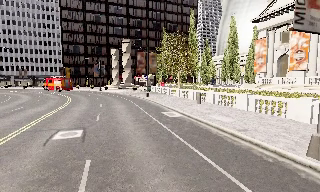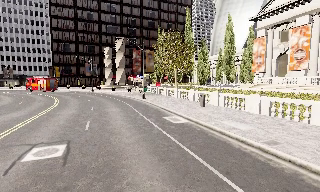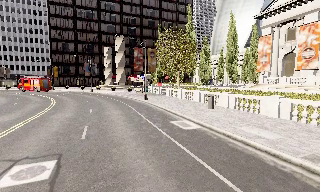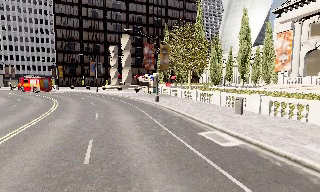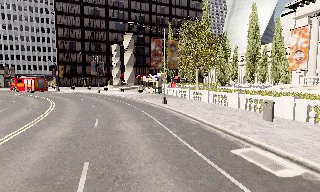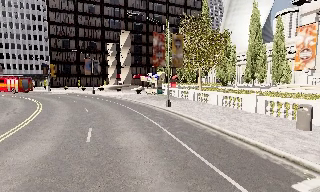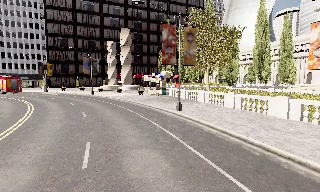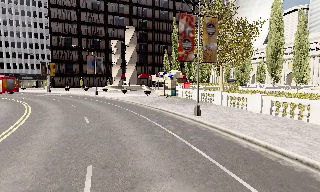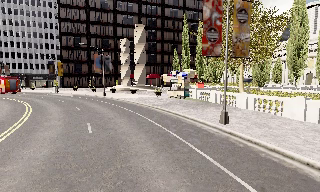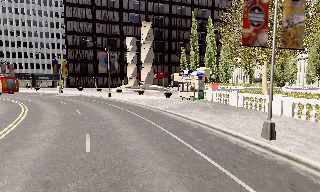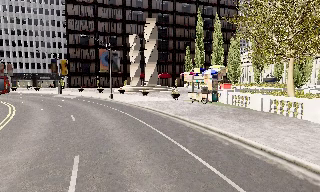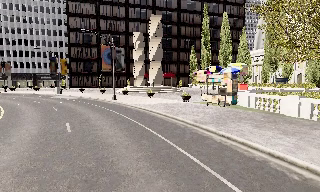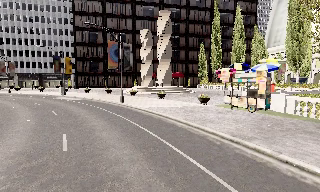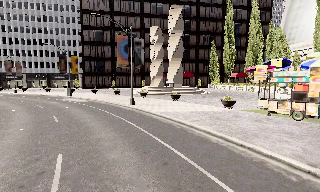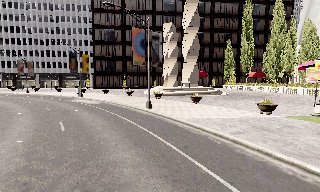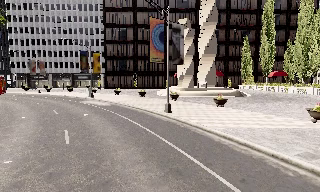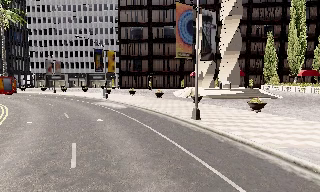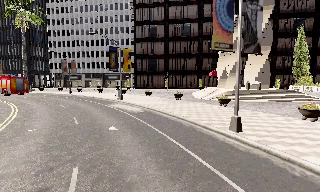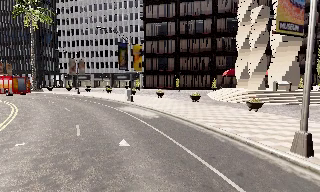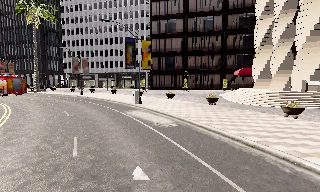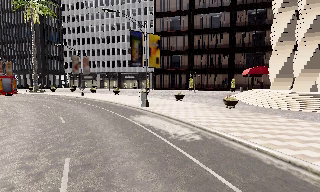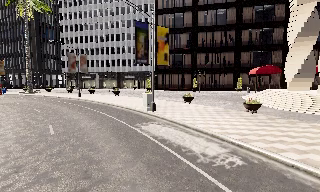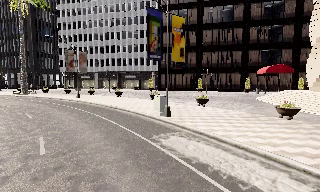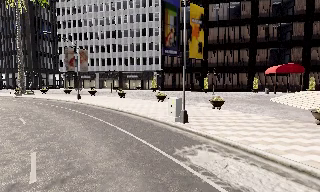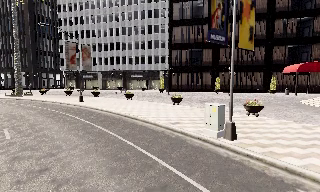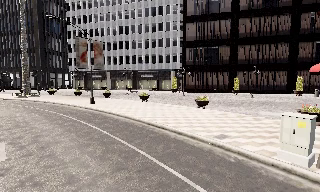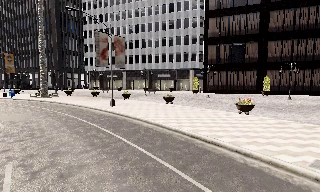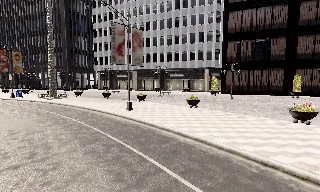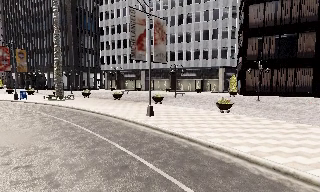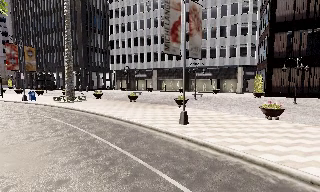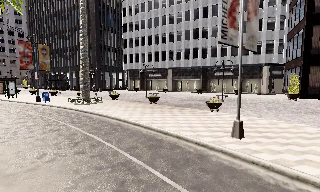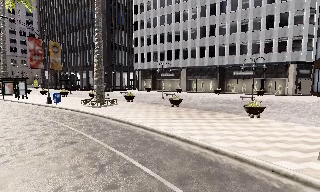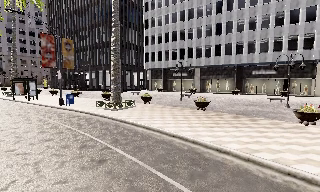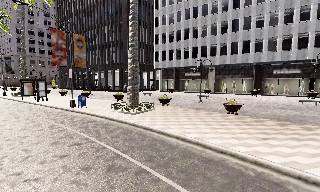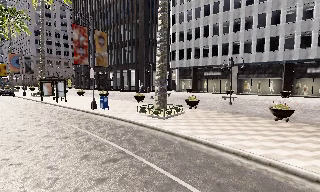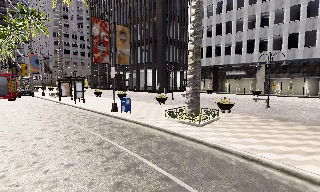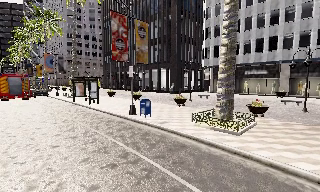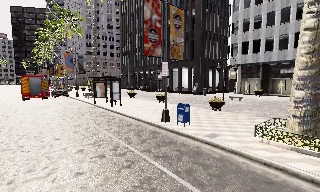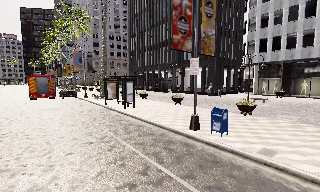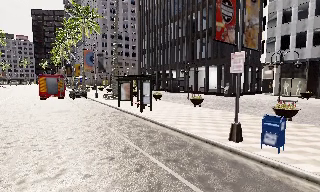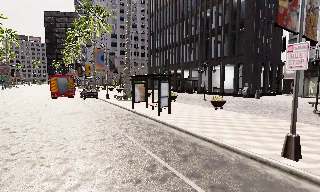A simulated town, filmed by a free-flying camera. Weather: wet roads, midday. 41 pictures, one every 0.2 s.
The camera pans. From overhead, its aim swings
counterclockwise.
The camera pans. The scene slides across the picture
to the right.
0.0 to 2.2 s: The camera travels forward, about 20 m, so what stands in front looms larger.
2.2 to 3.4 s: The camera pans to its left, which is counterclockwise from overhead, by about 20 degrees. It travels forward, about 13 m, so what stands in front looms larger.
3.4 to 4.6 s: The camera travels forward and to its left, about 13 m, so what stands in front looms larger.
4.6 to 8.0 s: The camera pans to its left, which is counterclockwise from overhead, by about 45 degrees. It travels forward and to its left, about 35 m.
The film runs forward here.
